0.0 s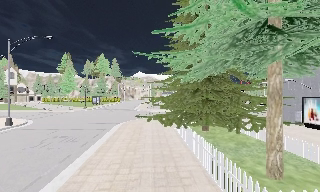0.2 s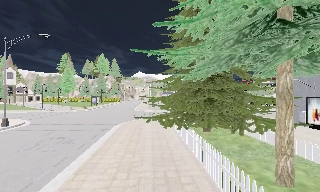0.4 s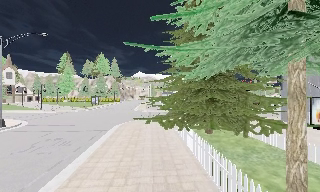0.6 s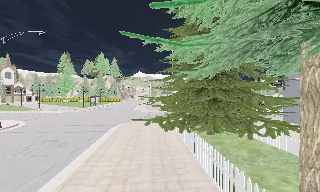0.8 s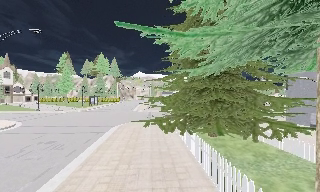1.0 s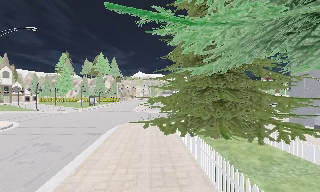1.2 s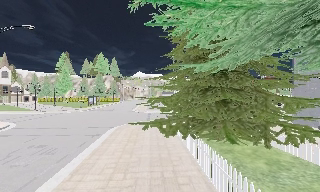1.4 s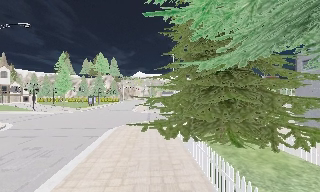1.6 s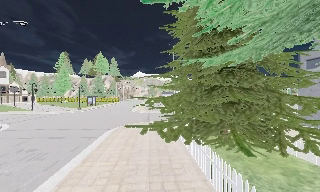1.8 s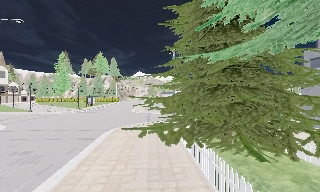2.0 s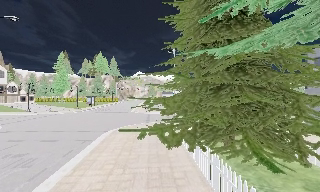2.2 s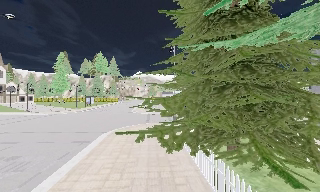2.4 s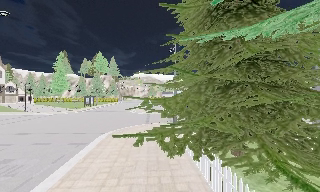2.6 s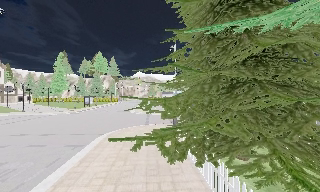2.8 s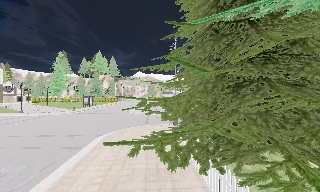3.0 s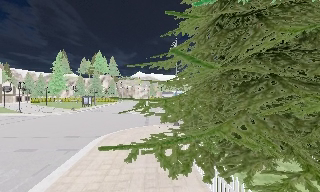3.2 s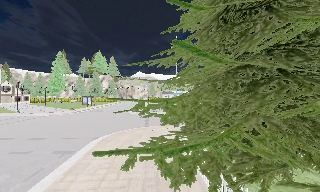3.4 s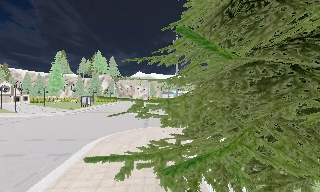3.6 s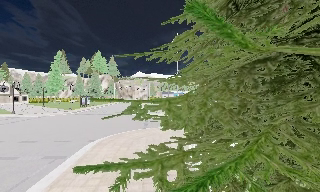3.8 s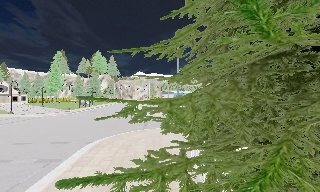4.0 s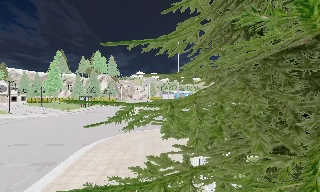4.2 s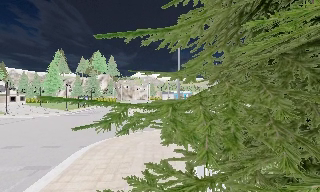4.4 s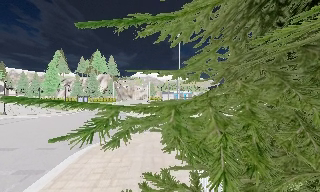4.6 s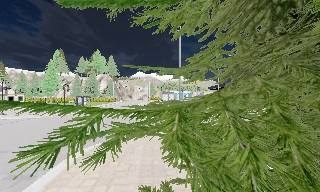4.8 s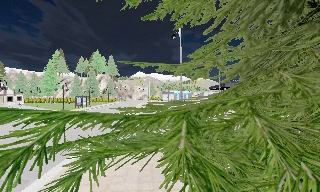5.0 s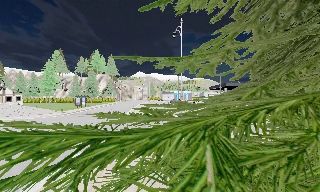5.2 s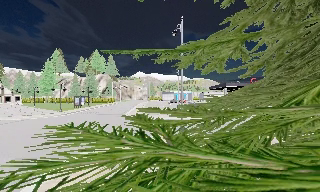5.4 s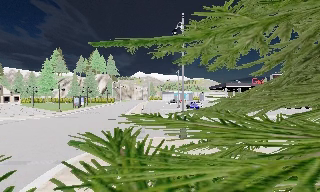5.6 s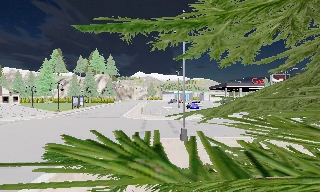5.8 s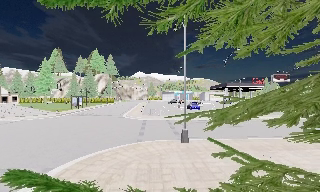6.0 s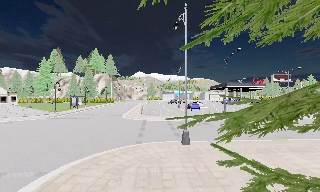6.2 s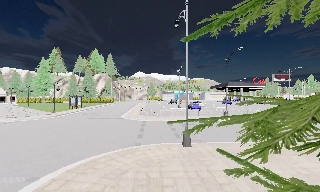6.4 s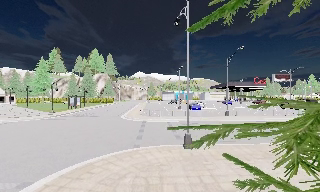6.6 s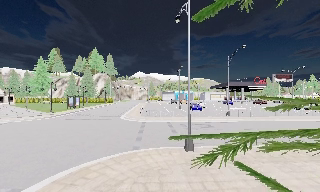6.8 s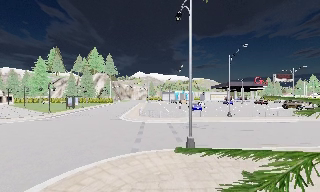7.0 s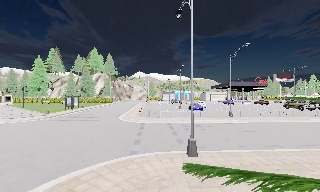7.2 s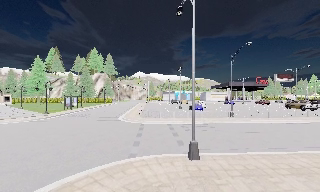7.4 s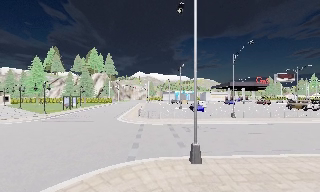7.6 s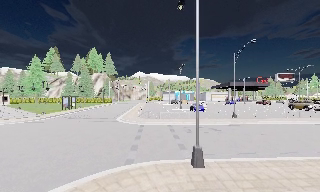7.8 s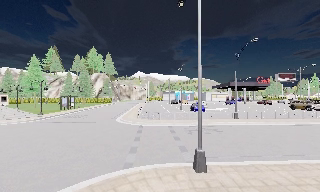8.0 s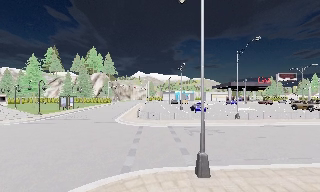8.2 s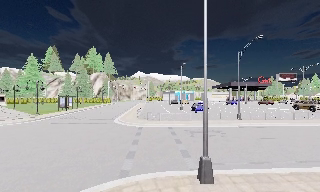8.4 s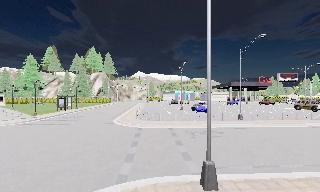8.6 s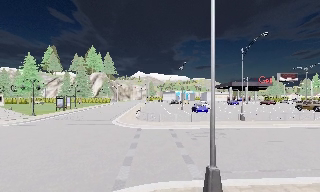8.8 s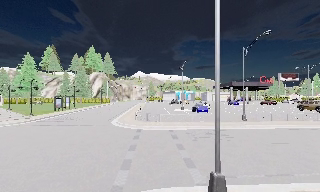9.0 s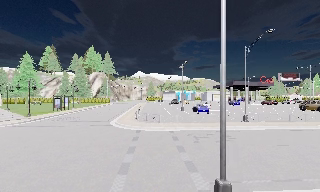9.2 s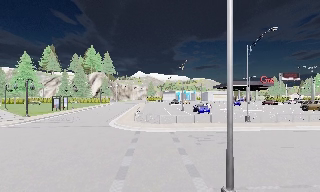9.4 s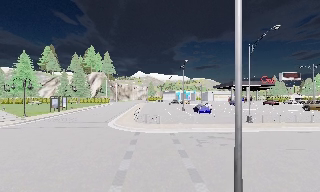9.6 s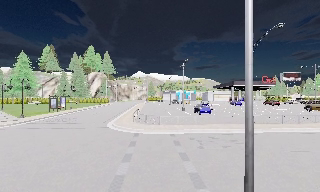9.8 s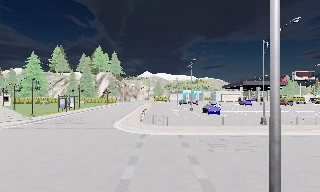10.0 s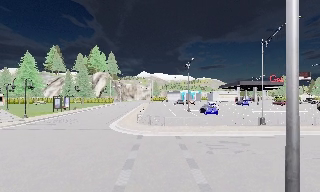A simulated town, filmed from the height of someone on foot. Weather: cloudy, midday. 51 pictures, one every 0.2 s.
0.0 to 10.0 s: The camera travels forward, about 17 m, so what stands in front looms larger.
The film runs forward here.
